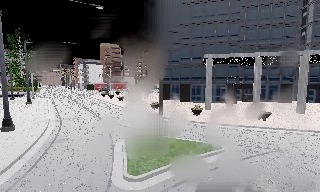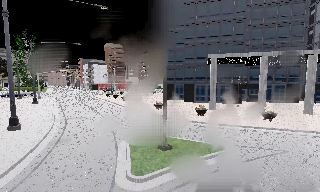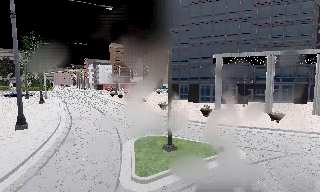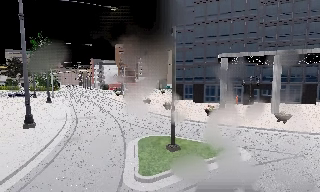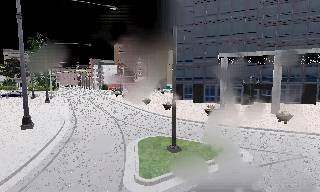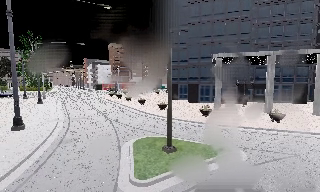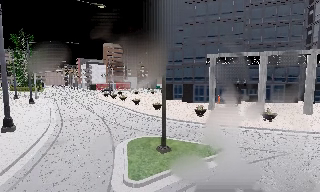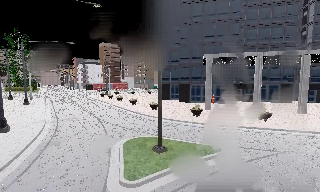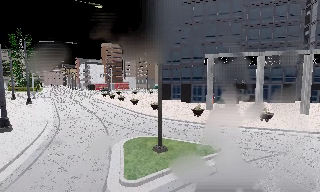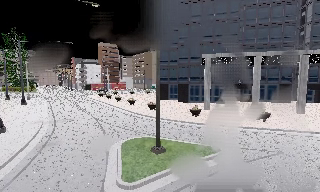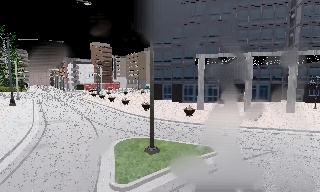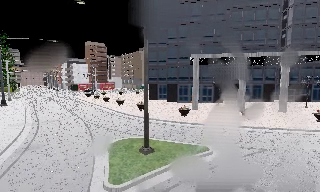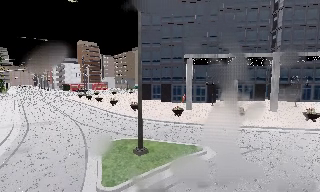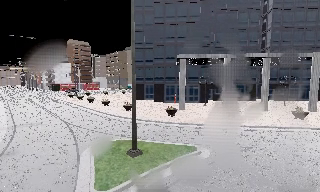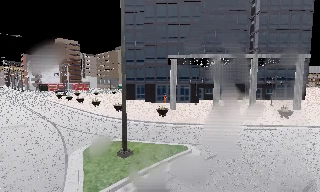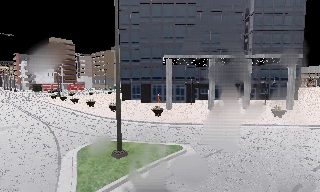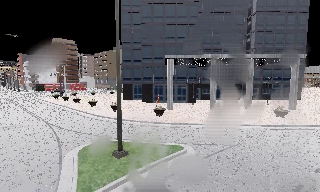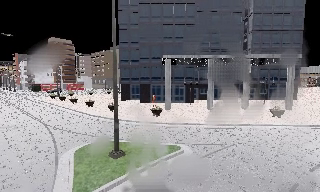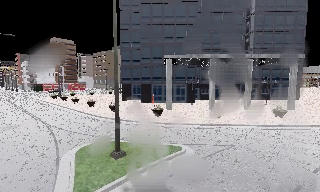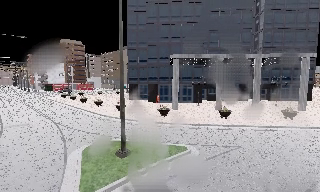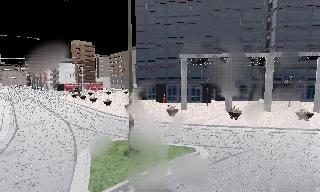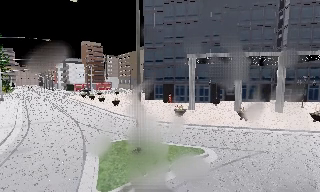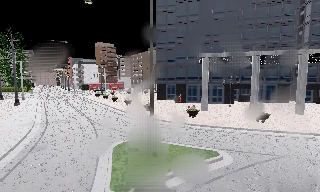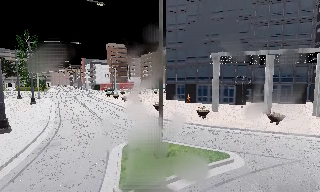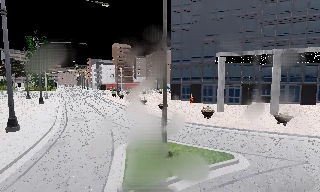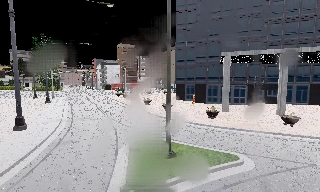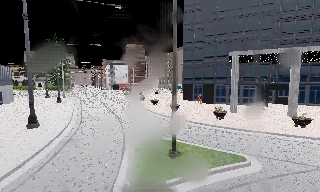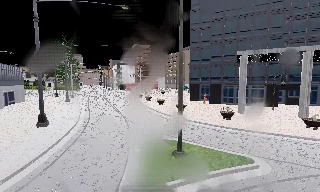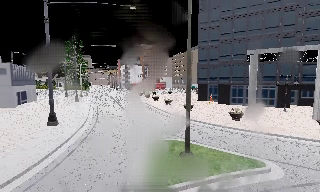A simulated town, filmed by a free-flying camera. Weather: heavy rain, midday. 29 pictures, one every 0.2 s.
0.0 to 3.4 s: The camera swings to its right by about 15 degrees, and the scene slides to the left. It travels forward, about 0.5 m, so what stands in front looms larger.
3.4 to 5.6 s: The scene slides to the right, as the camera pans about 25 degrees to its left.
The film runs backward here.
